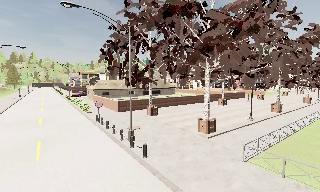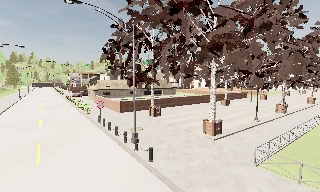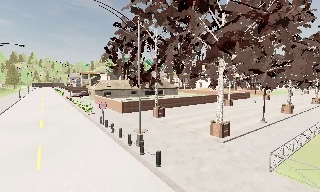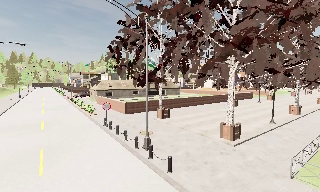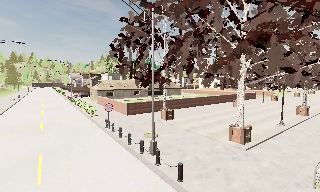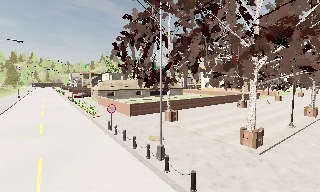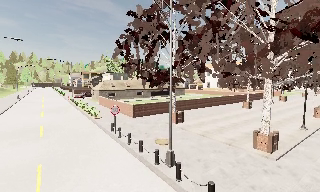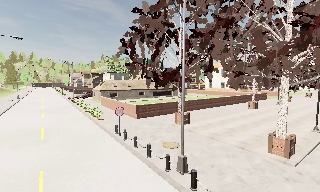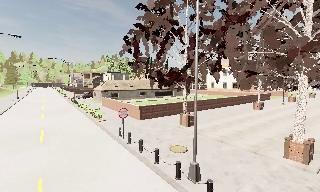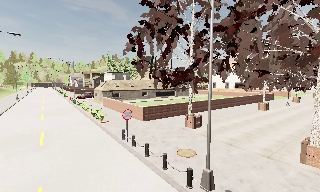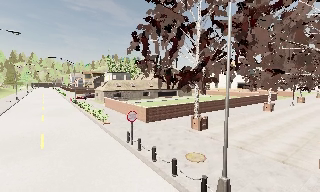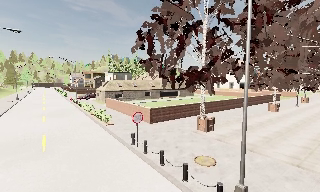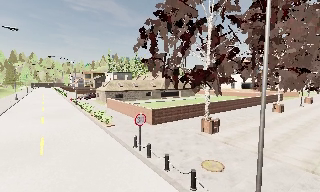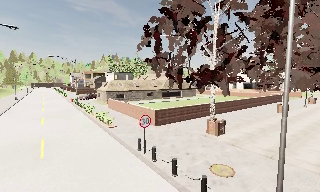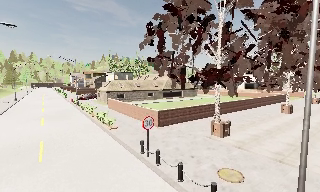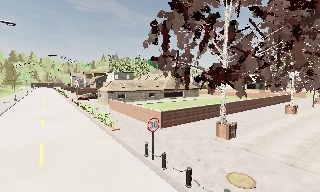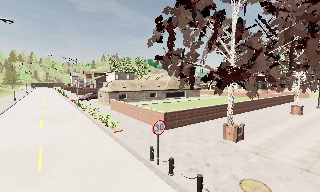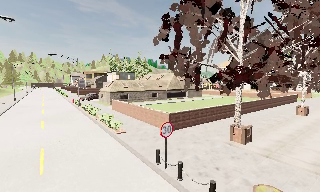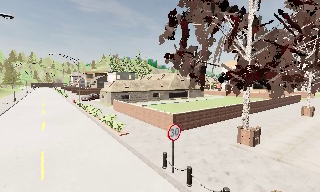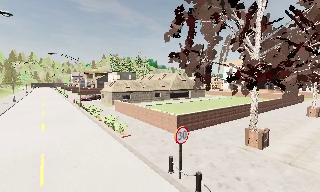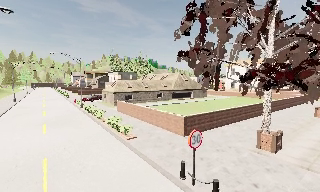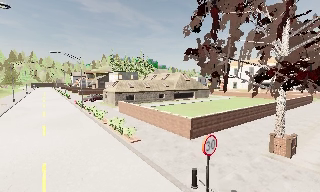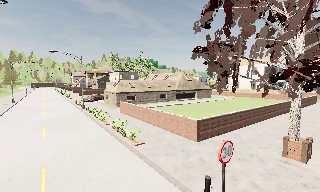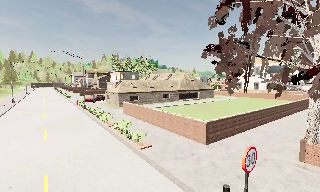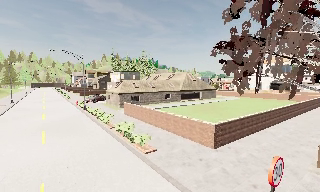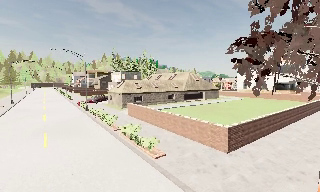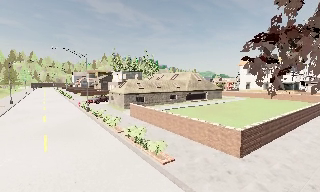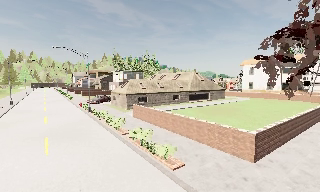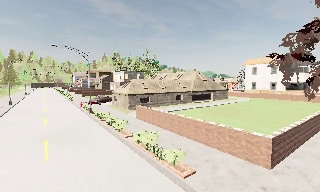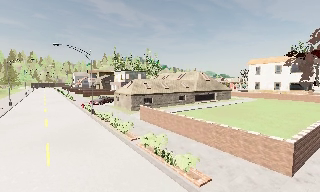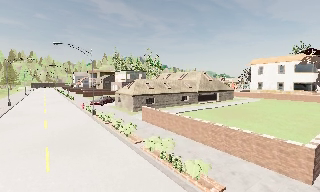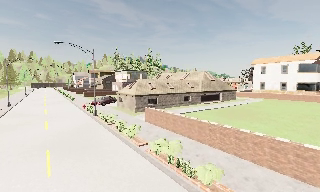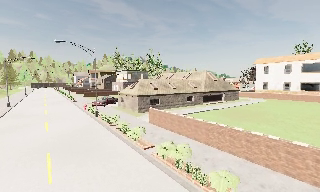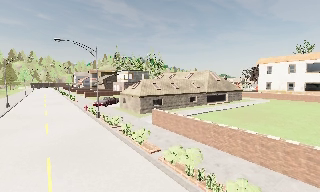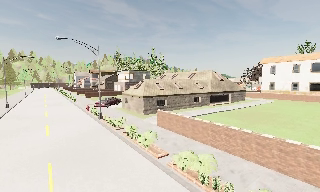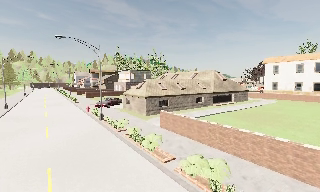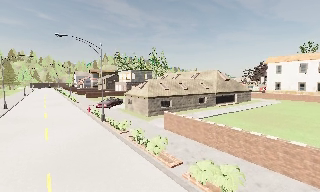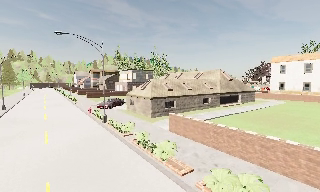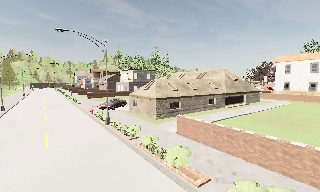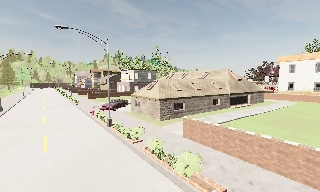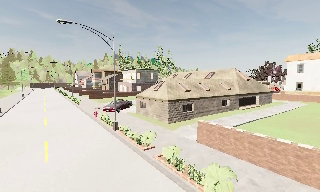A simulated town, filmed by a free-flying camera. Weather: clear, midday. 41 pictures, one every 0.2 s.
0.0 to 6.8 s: The camera travels forward and to its left, about 20 m, so what stands in front looms larger.
6.8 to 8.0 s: The camera travels forward and to its left, about 4.5 m, so what stands in front looms larger. It gains speed.
The film runs forward here.
